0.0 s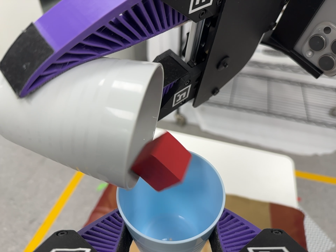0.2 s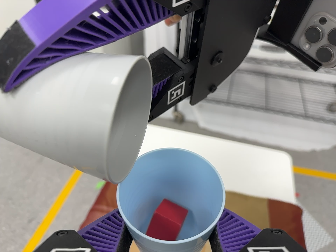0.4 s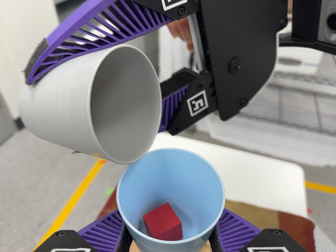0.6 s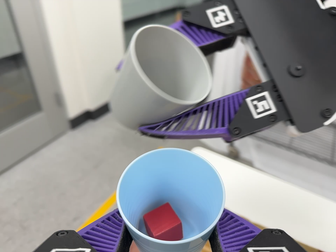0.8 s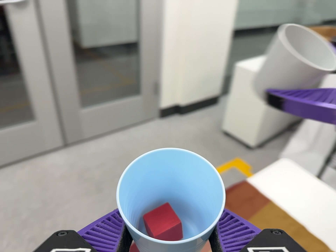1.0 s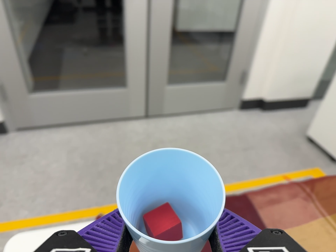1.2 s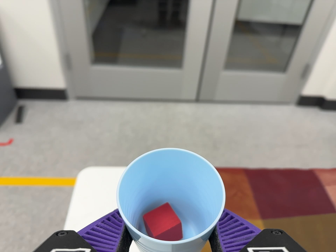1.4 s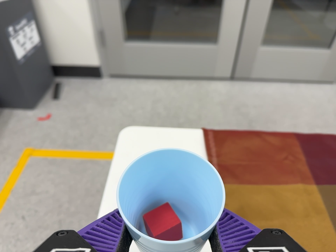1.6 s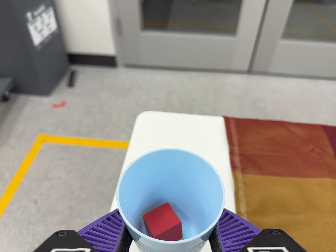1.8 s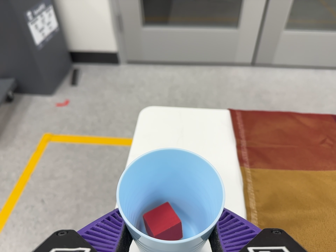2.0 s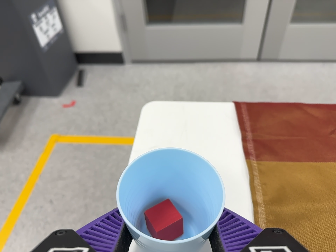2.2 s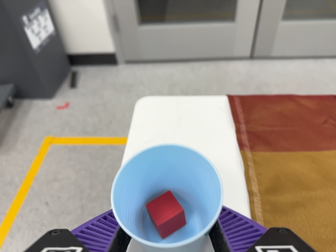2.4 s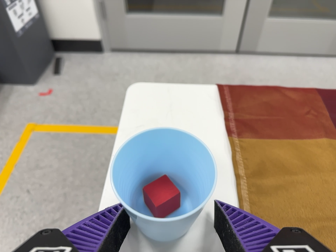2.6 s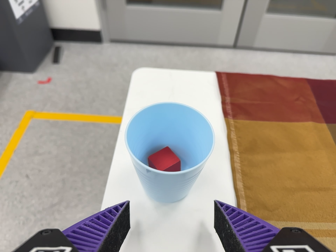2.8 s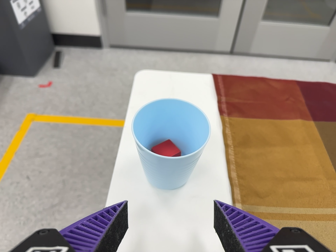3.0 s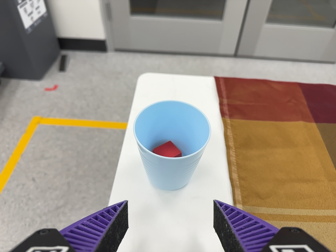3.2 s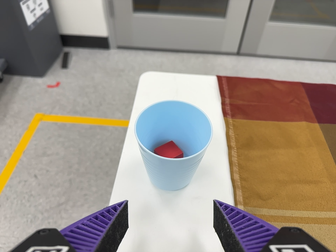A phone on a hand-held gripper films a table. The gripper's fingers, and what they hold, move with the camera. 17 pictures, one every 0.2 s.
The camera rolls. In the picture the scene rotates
clockwise.
The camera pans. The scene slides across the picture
to the right.
0.0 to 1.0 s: The scene slides to the right, as the camera pans about 45 degrees to its left. It travels toward the bottom of its view and to its left, about 16 cm. It rolls about its line of sight by about 40 degrees, and the scene rotates clockwise.
1.0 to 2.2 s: The scene slides to the right, as the camera pans about 20 degrees to its left. It travels toward the bottom of its view, to its left and forward, about 16 cm, so close, fixed things drift upward. Its aim tips toward the bottom of its view by about 10 degrees, and the scene shifts upward.
2.2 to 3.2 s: The camera travels backward and toward the bottom of its view, about 8 cm, so what stands in front gets smaller.
The film runs forward here.
